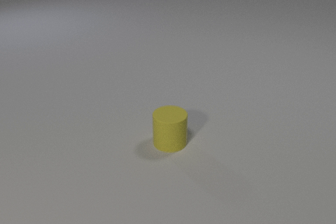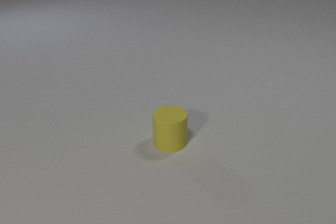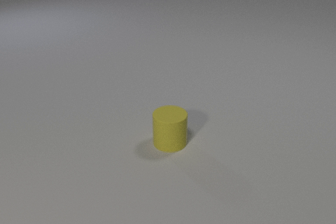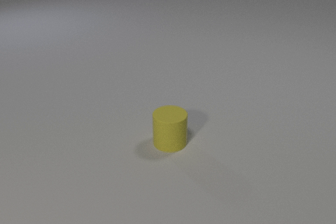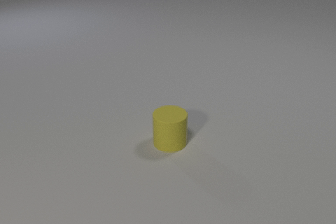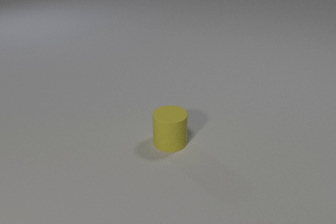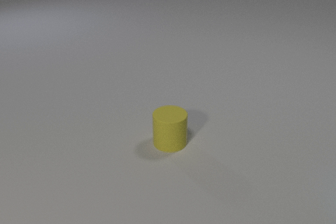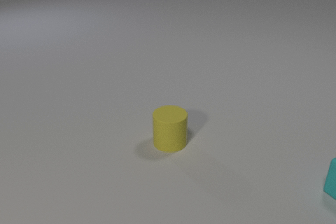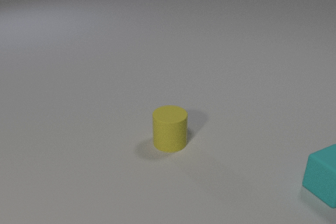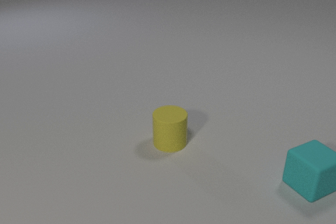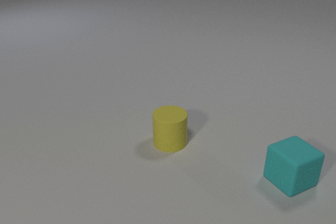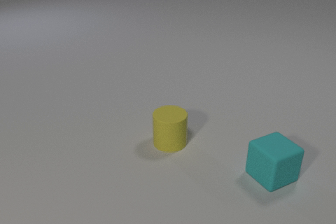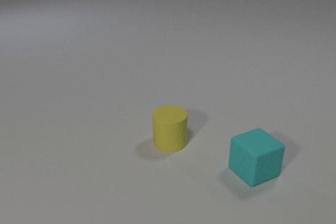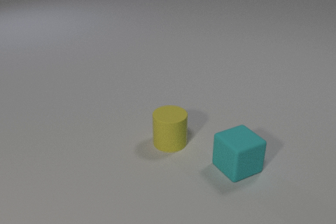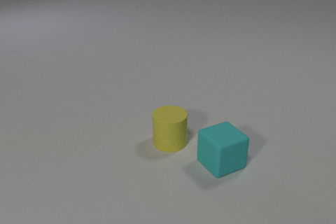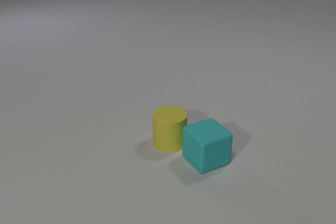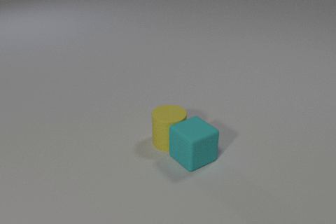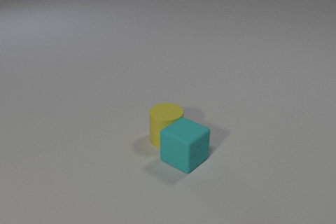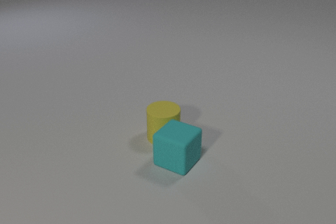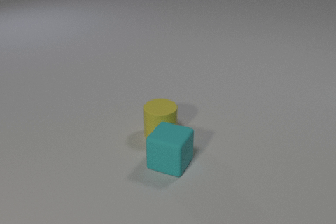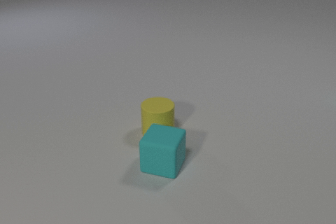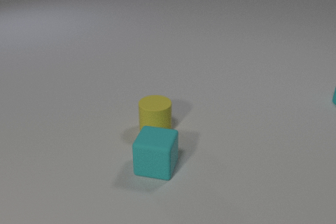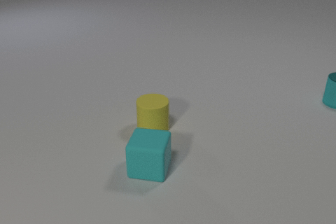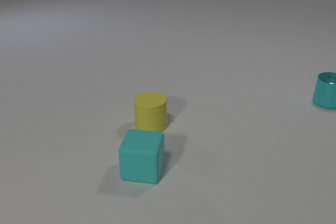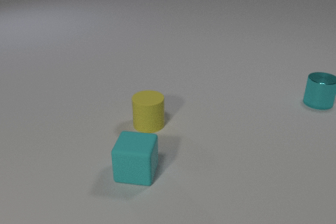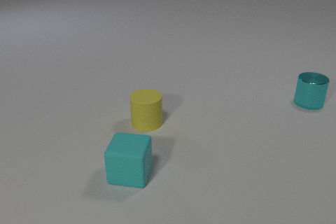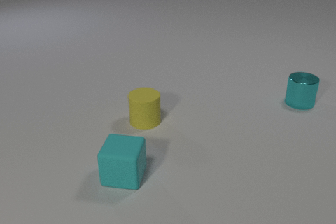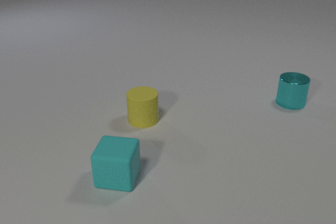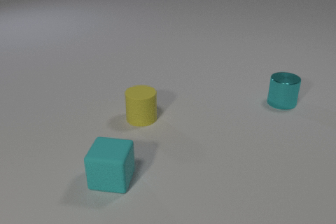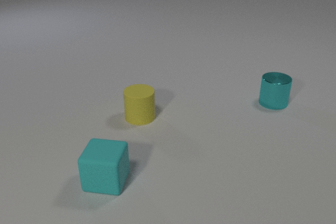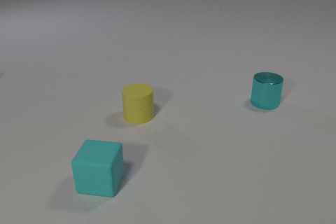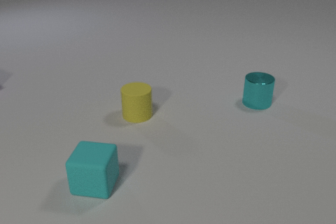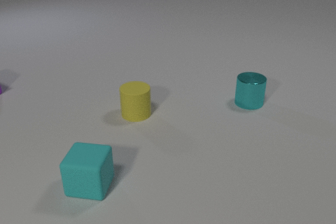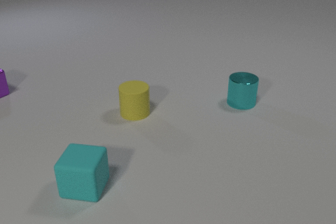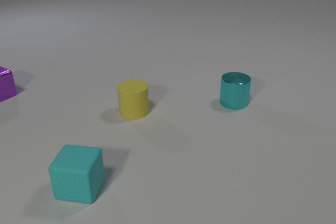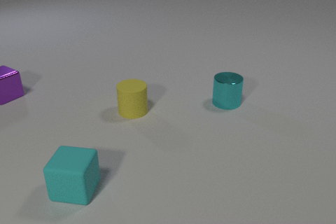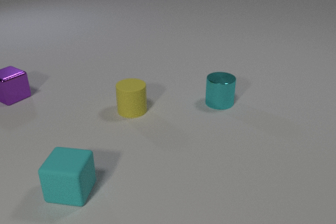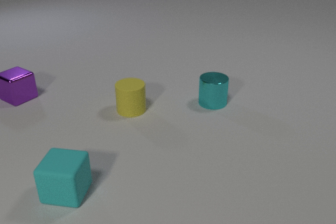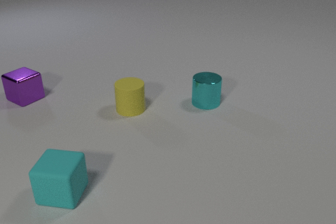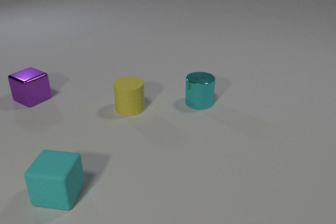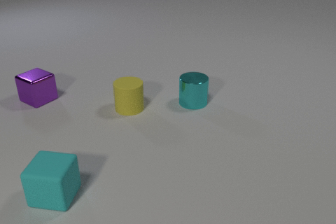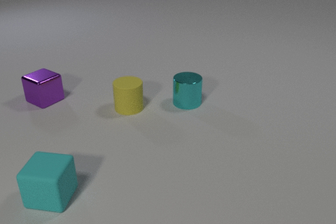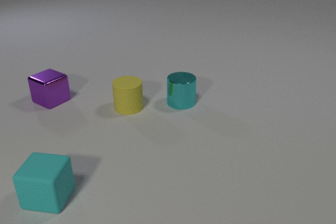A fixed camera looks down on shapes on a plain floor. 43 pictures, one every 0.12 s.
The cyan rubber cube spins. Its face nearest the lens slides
to the right.
The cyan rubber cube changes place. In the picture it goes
to the left.
0.00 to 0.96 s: The cyan rubber cube comes in at the right edge, slides to the left.
0.96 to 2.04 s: The cyan rubber cube slides to the left, spins counterclockwise seen from above by about 15 degrees, its near face sliding to the right. The cyan rubber cube and the yellow rubber cylinder collide.
2.04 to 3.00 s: The cyan rubber cube slides to the left and toward the camera, spins counterclockwise seen from above by about 30 degrees, its near face sliding to the right. The yellow rubber cylinder slides away from the camera and to the left. The cyan metal cylinder comes in at the right edge, slides to the left and toward the camera.
3.00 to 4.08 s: The cyan rubber cube slides to the left. The yellow rubber cylinder slides away from the camera and to the left. The purple metal cube comes in at the left edge, slides to the right and toward the camera. The cyan metal cylinder slides to the left.
4.08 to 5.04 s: The cyan rubber cube slides to the left. The yellow rubber cylinder slides away from the camera. The purple metal cube slides to the right and toward the camera. The cyan metal cylinder slides to the left.
How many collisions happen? 1.
What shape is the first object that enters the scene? cube.
How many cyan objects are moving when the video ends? 2.
